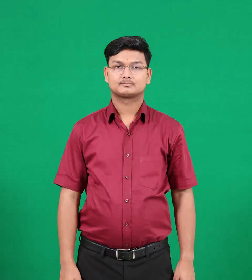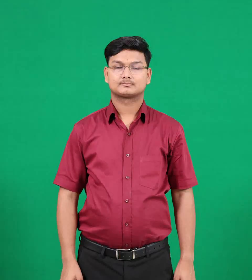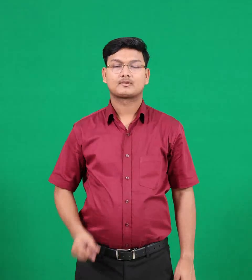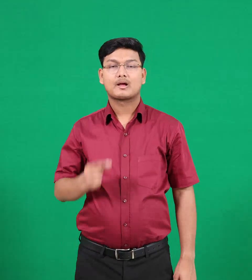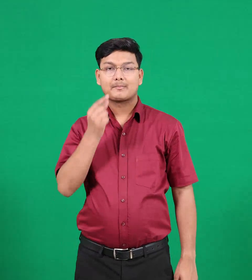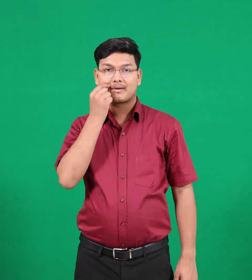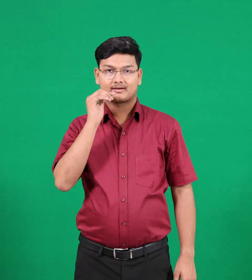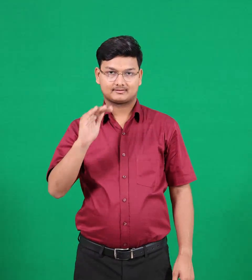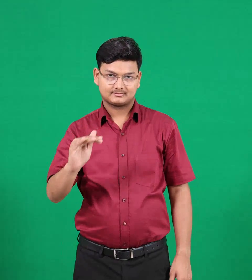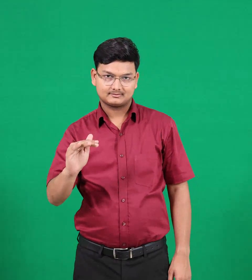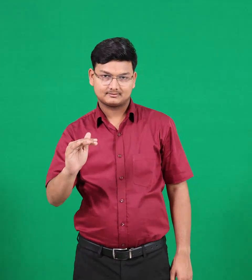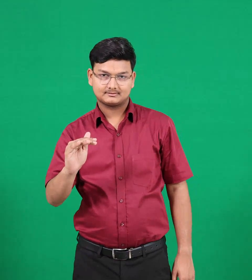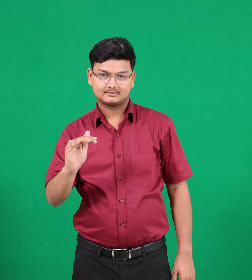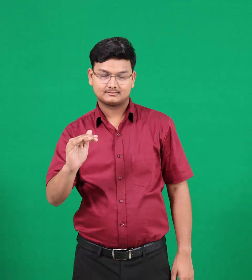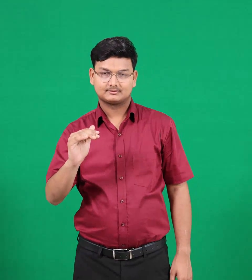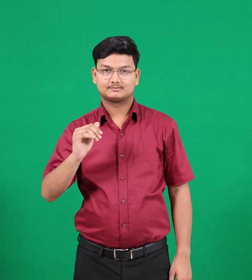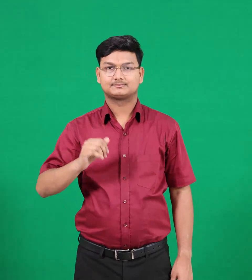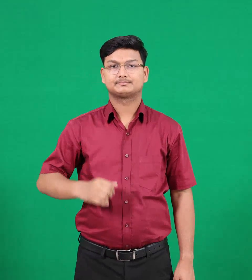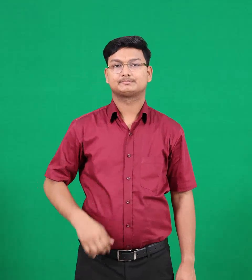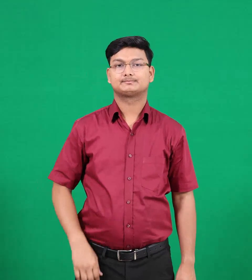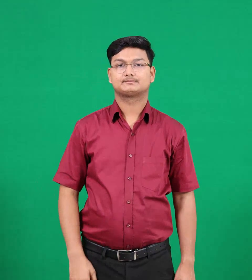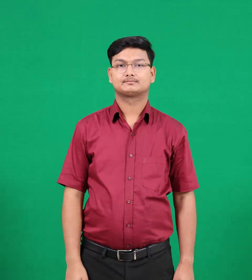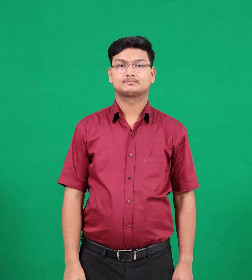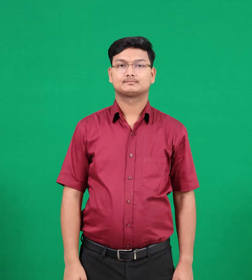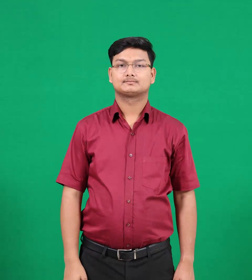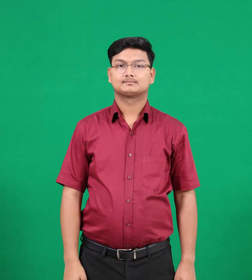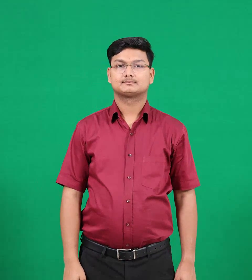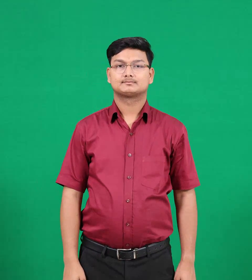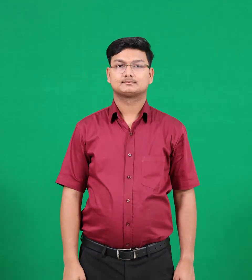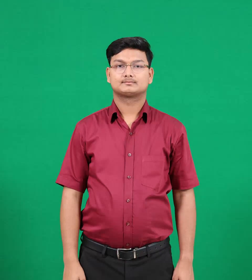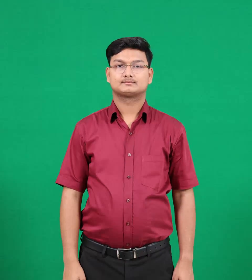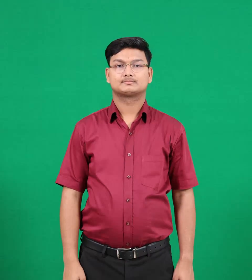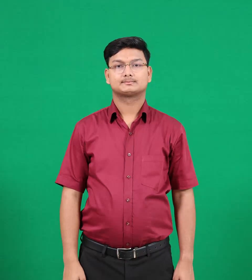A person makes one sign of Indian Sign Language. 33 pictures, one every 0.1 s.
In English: boy
